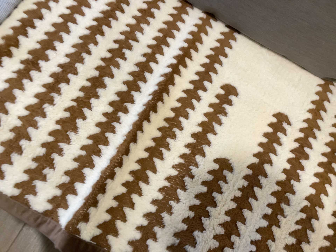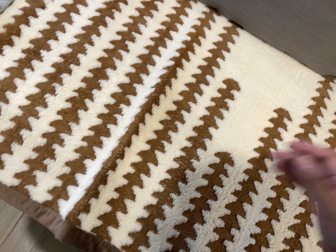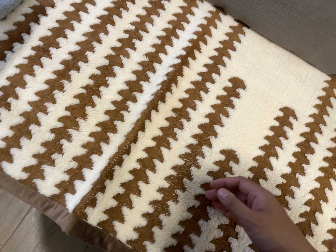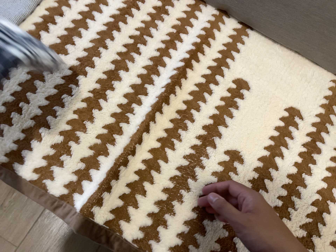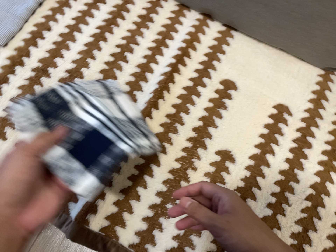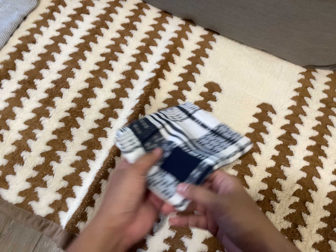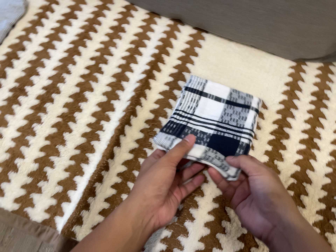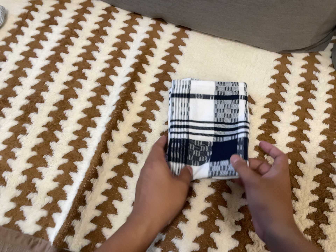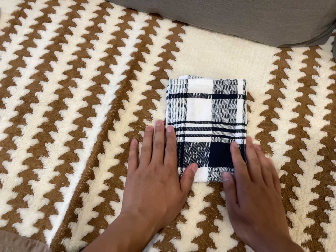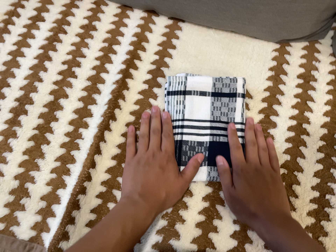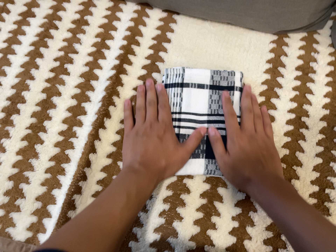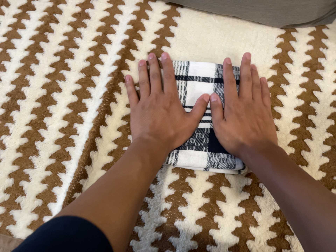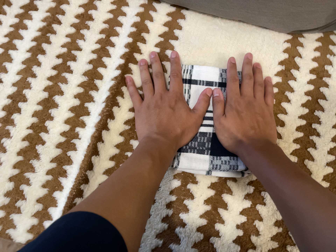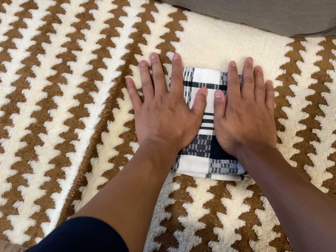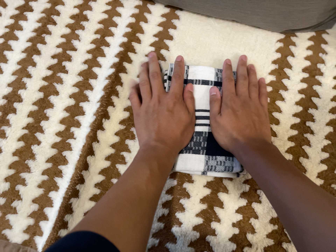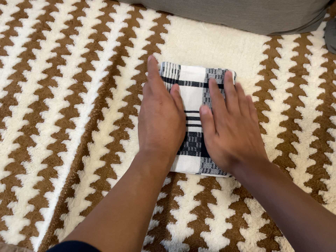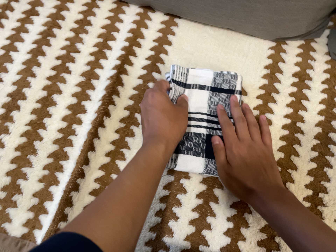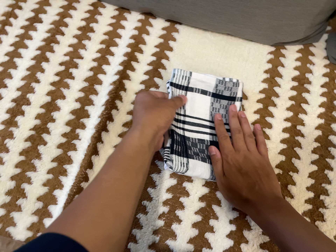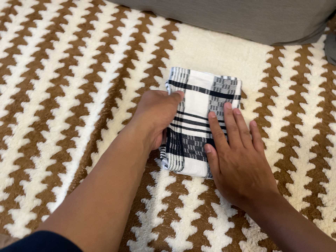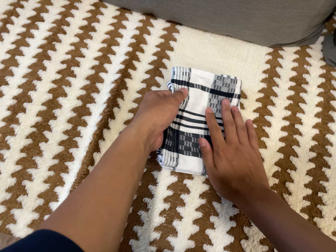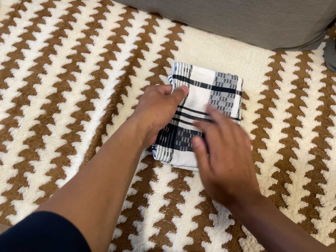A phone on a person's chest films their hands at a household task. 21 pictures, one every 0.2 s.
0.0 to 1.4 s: The camera travels to its right, about 9 cm, so close, fixed things drift to the left. It rolls about its line of sight by about 15 degrees, and the scene rotates counterclockwise.
1.4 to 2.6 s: The camera travels toward the top of its view, about 8 cm.
2.6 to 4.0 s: The camera travels toward the bottom of its view, about 8 cm.
The film runs backward here.
